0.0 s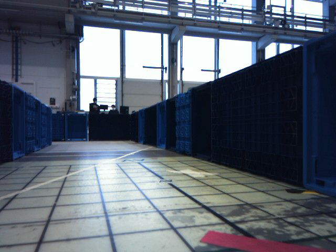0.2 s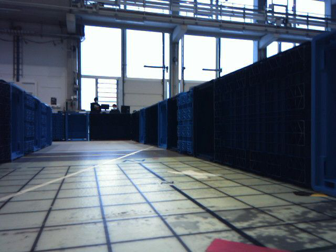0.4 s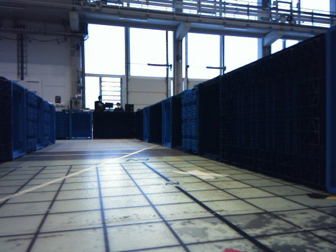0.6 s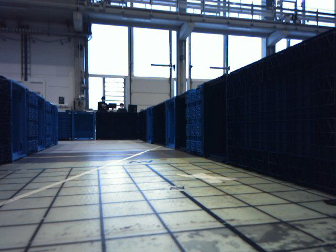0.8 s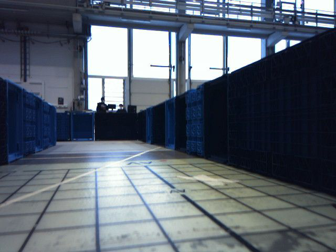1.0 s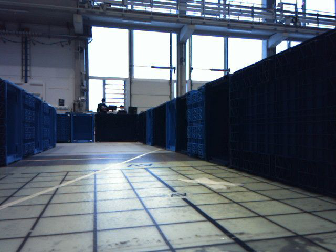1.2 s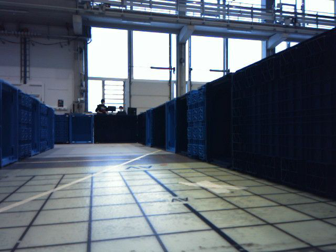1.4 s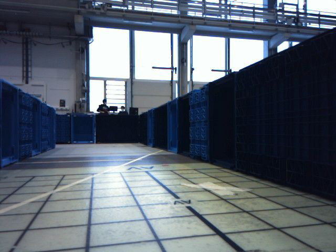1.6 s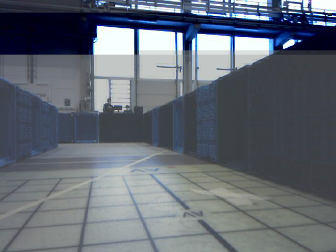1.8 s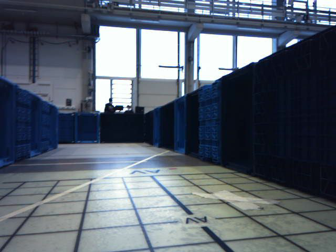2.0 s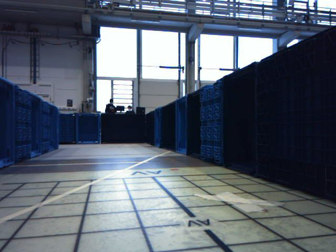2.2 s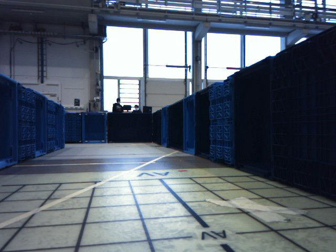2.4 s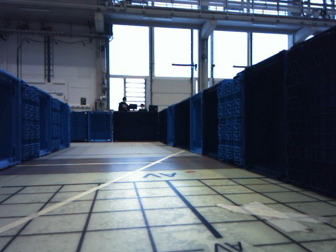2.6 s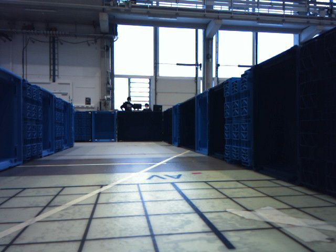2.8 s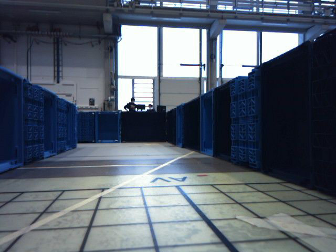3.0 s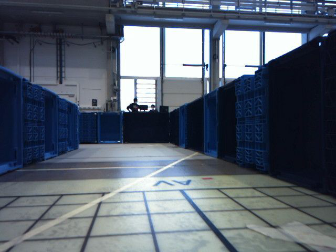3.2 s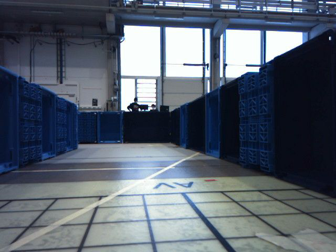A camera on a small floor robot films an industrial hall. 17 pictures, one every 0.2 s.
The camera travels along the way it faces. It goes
forward.
0.0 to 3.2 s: The camera travels forward, about 0.7 m, so what stands in front looms larger.
The film runs forward here.
